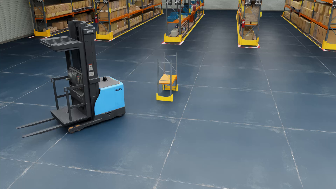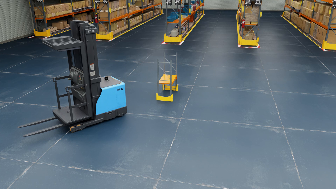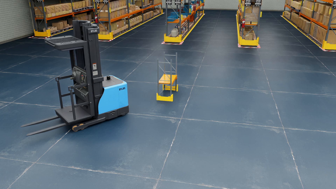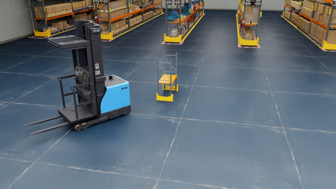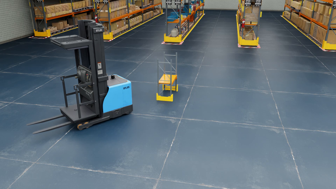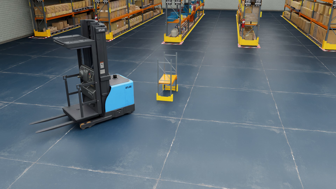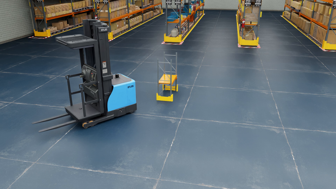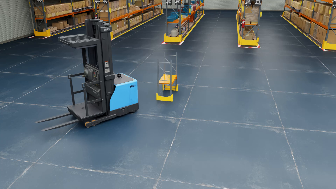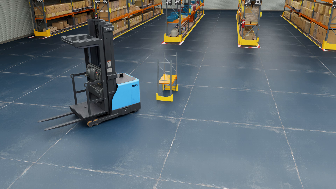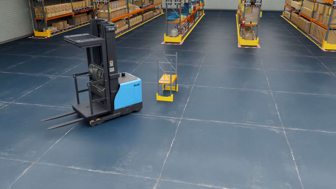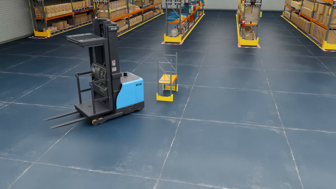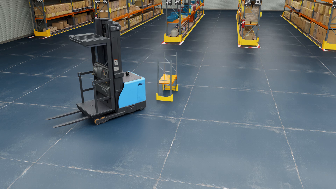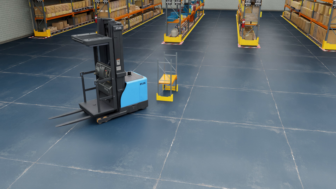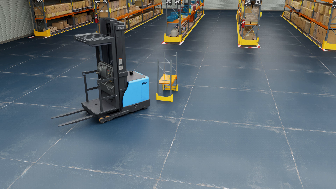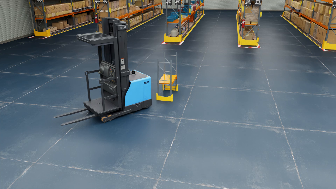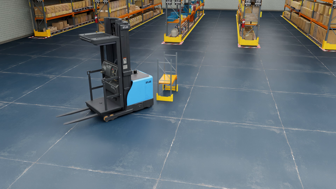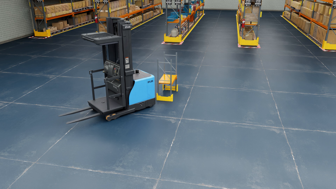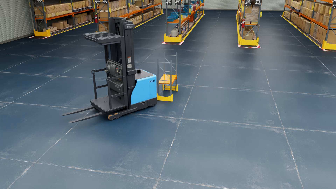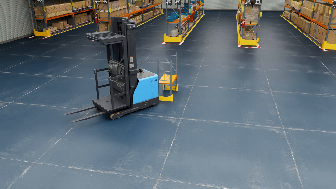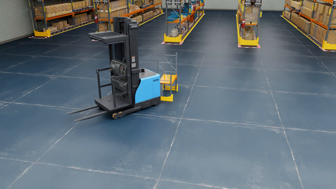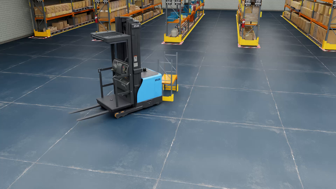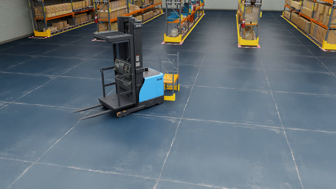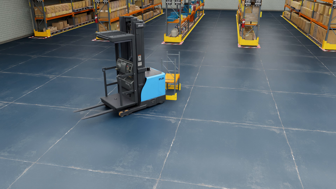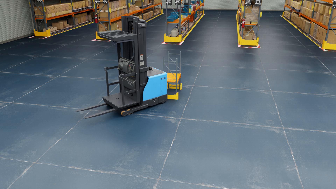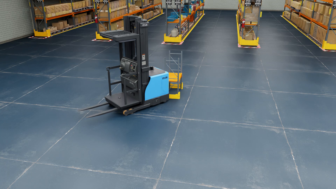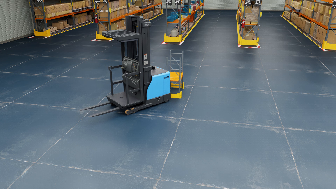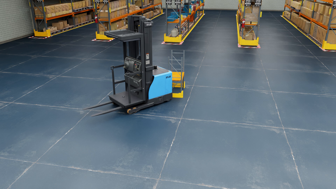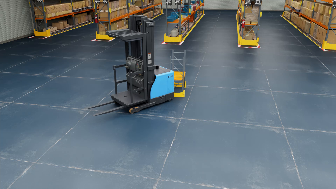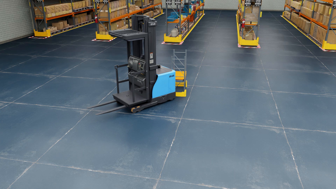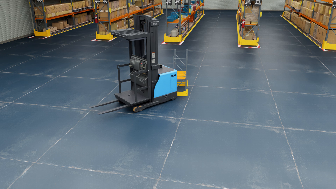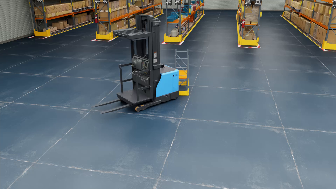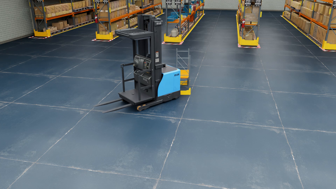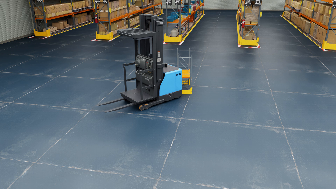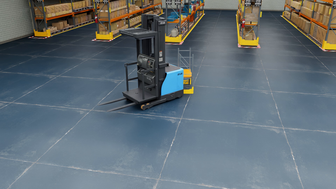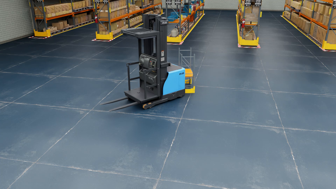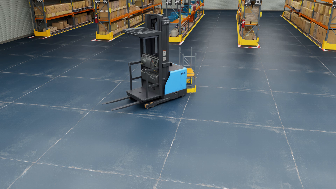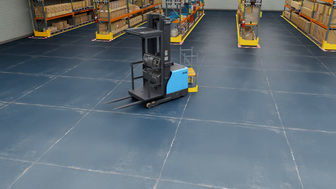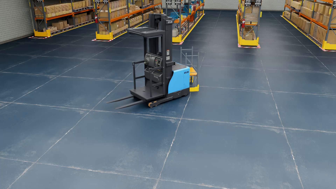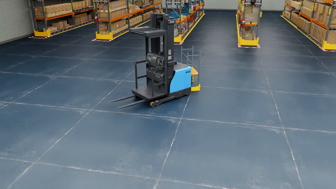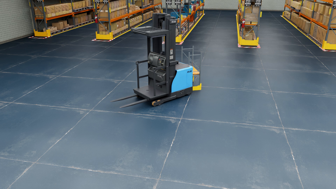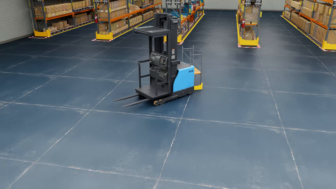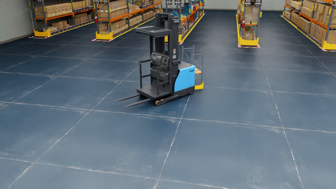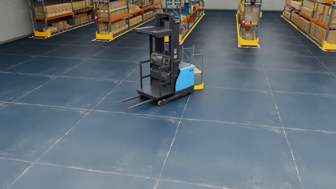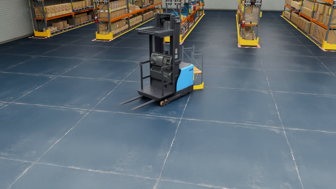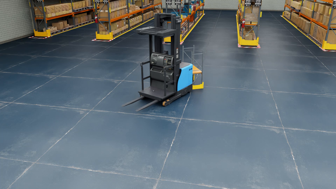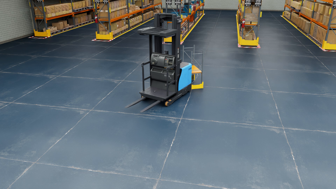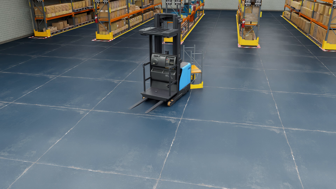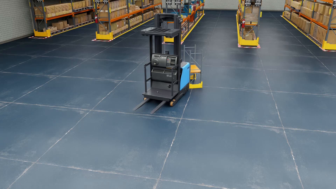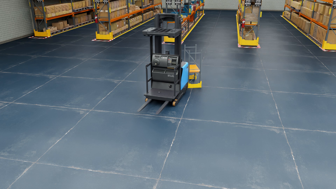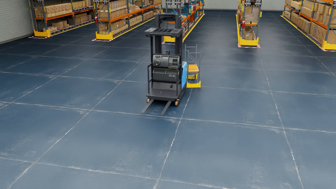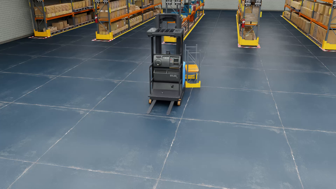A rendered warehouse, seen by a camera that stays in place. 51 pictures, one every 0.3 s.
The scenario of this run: A forklift runs into an object in its way.
